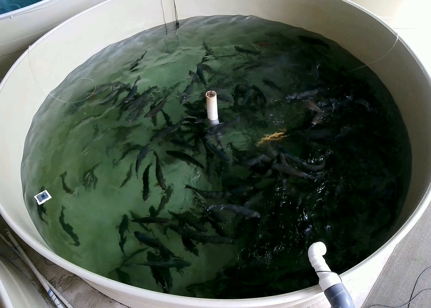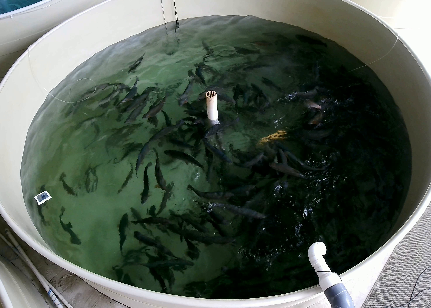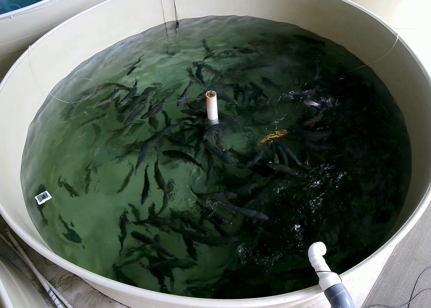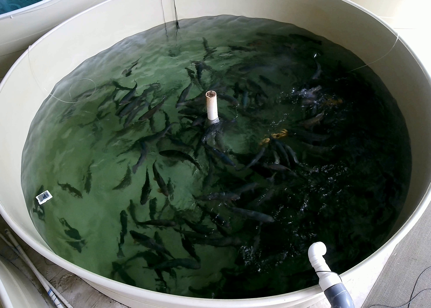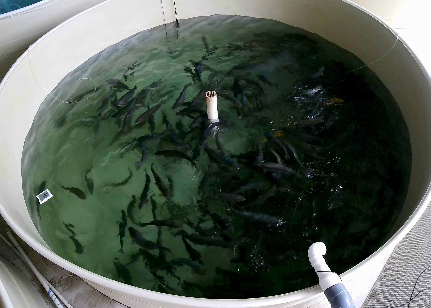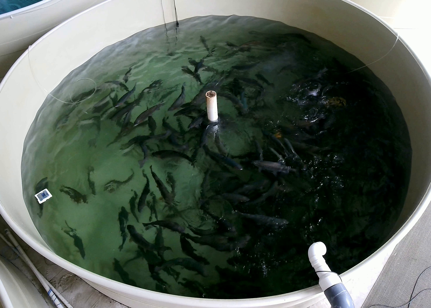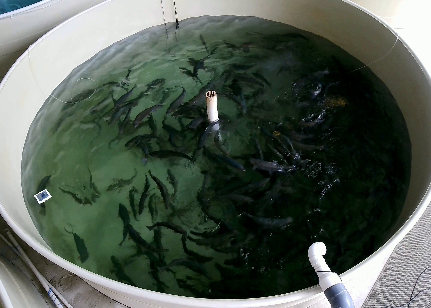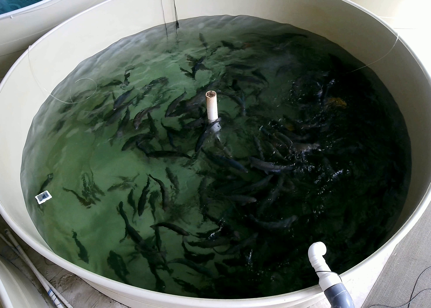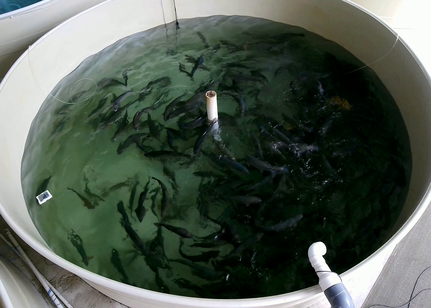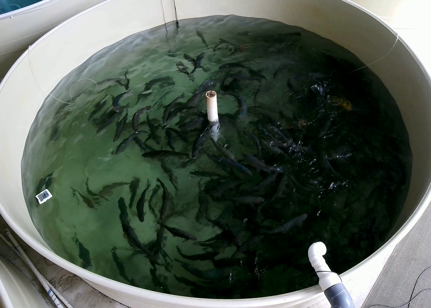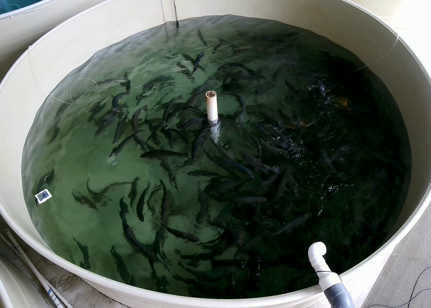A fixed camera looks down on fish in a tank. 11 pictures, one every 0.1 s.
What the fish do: Foraging.
